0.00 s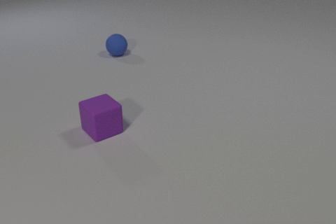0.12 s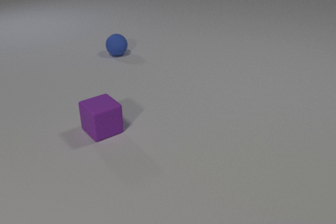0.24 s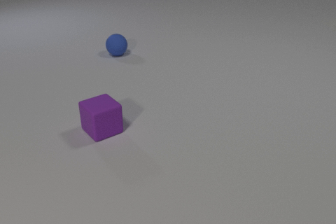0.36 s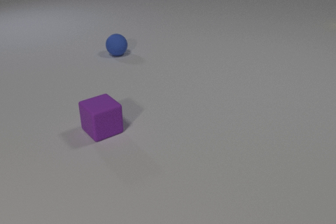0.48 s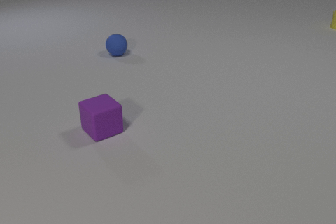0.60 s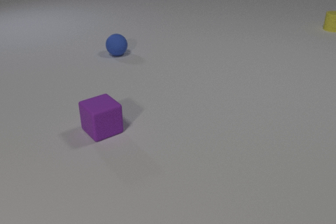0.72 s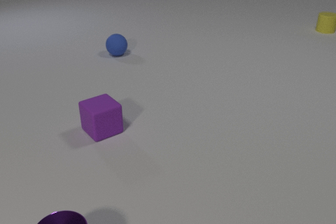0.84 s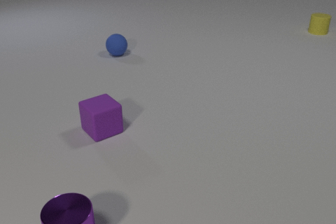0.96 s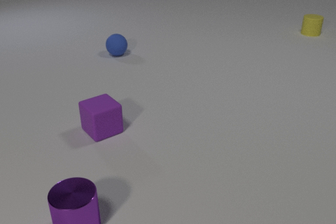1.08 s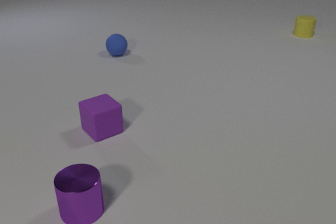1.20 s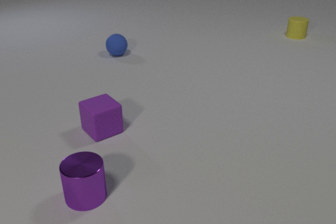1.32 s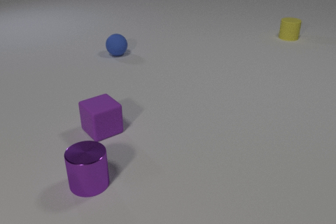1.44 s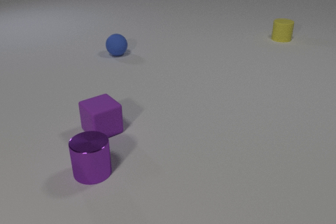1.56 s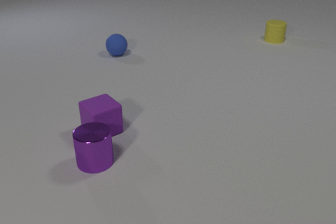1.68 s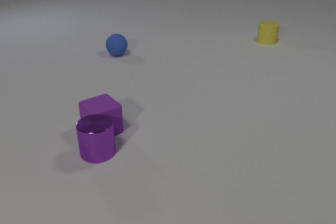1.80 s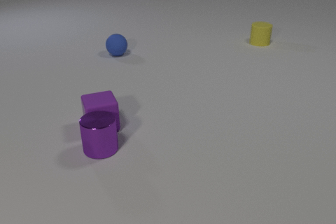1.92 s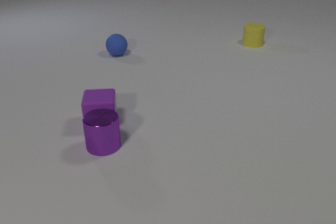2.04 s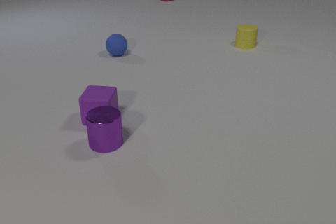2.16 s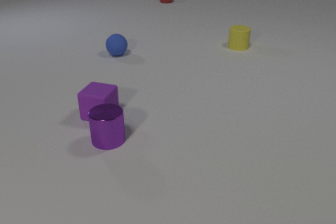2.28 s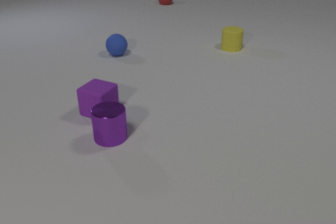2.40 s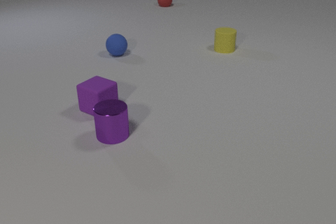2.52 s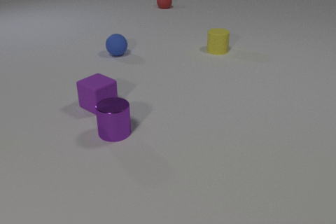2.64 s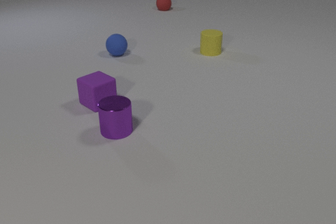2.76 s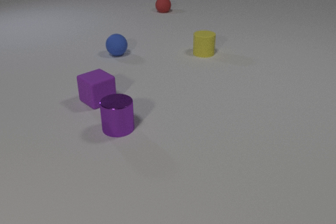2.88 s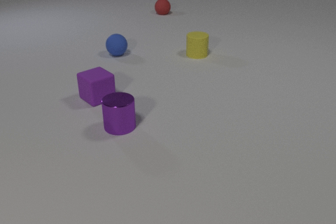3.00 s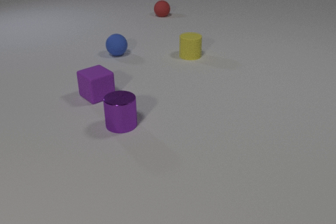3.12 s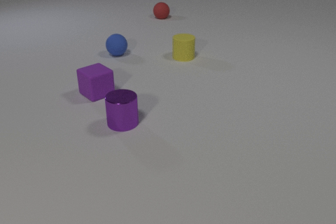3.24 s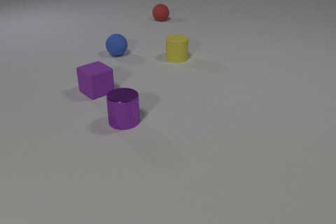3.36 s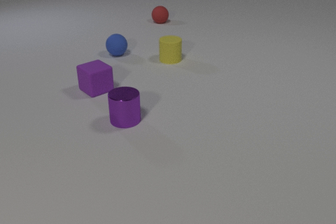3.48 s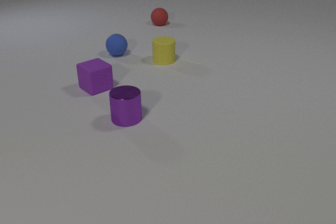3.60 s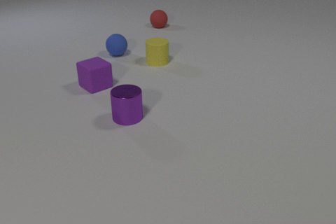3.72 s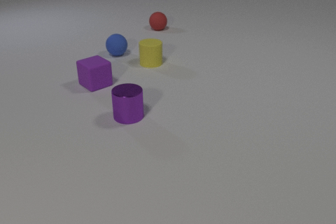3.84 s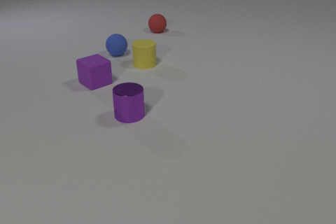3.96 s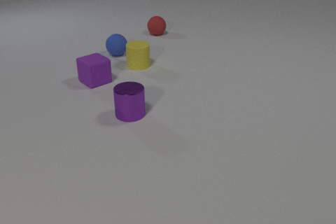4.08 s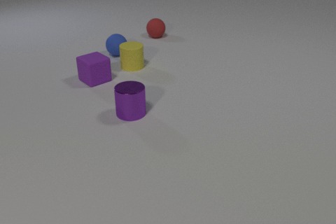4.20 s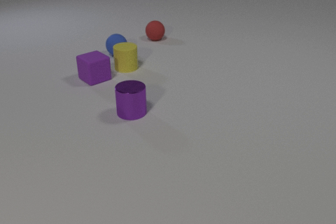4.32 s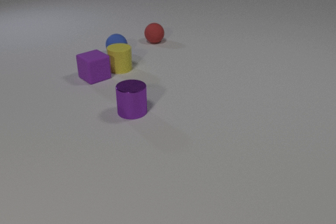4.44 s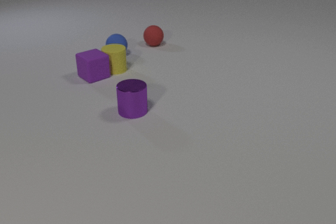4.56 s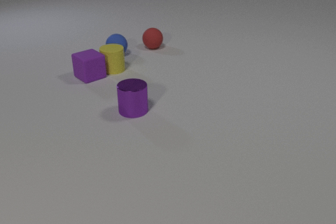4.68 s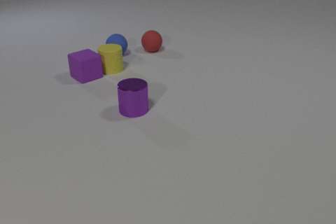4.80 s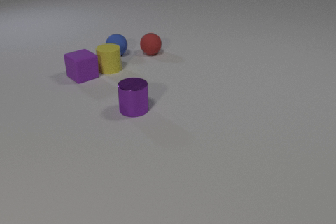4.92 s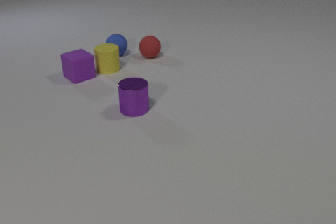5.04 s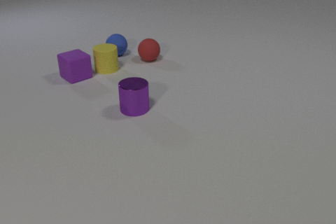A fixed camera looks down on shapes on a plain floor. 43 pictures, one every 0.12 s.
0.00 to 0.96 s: The purple metal cylinder comes in at the bottom edge, slides away from the camera. The yellow rubber cylinder comes in at the right edge, slides toward the camera and to the left.
0.96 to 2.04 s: The purple metal cylinder slides away from the camera. The purple rubber cube slides away from the camera, spins so that its near face slides to the left, clockwise seen from above. The red rubber sphere comes in at the top edge, rolls toward the camera. The yellow rubber cylinder slides to the left and toward the camera. The purple metal cylinder and the purple rubber cube collide.
2.04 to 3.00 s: The purple metal cylinder slides away from the camera and to the right. The purple rubber cube slides away from the camera, spins clockwise seen from above by about 45 degrees, its near face sliding to the left. The red rubber sphere rolls toward the camera. The yellow rubber cylinder slides to the left and toward the camera.
3.00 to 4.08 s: The purple metal cylinder slides away from the camera and to the right. The purple rubber cube slides away from the camera. The red rubber sphere rolls toward the camera. The yellow rubber cylinder slides to the left and toward the camera.
4.08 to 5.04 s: The purple metal cylinder slides away from the camera. The purple rubber cube slides to the left and away from the camera. The red rubber sphere rolls toward the camera. The yellow rubber cylinder slides to the left. The purple rubber cube and the yellow rubber cylinder collide.
What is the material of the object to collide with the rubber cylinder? rubber.
What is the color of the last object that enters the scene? red.
What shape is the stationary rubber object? sphere.
